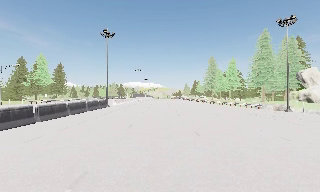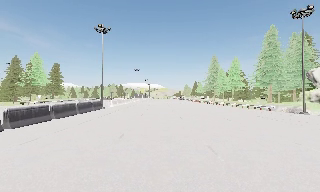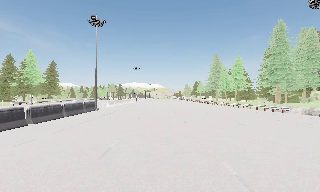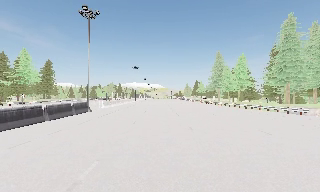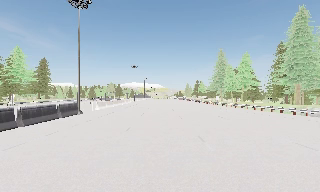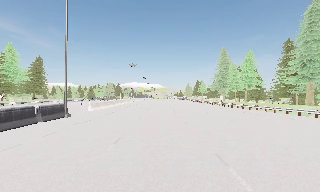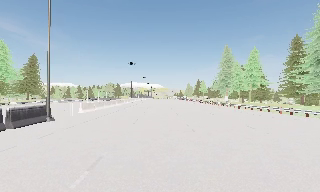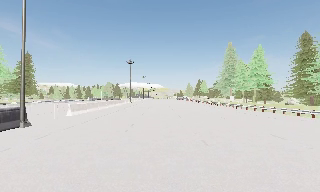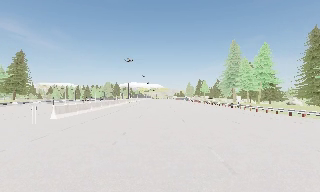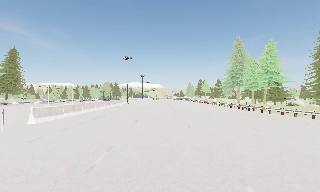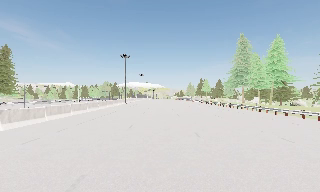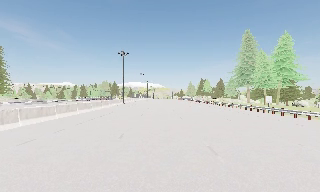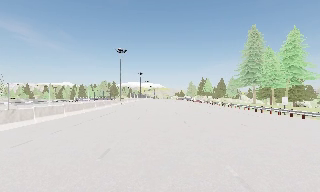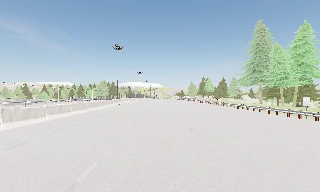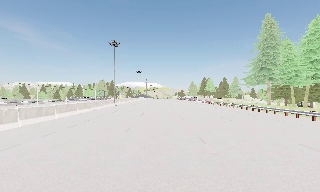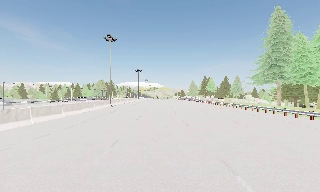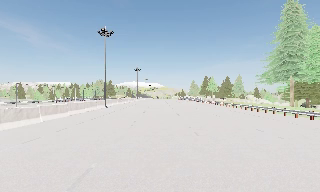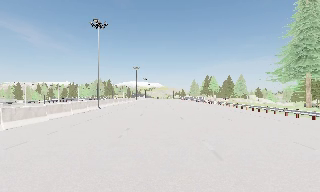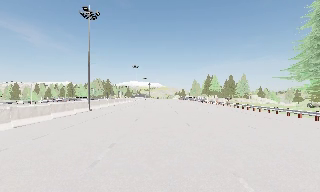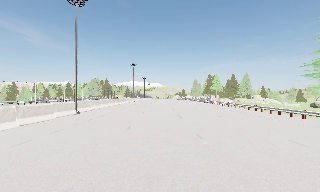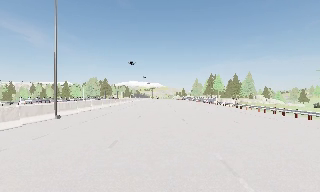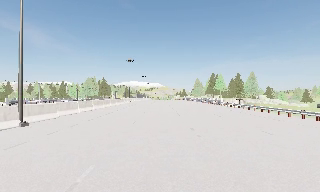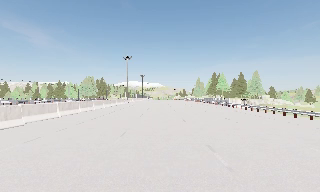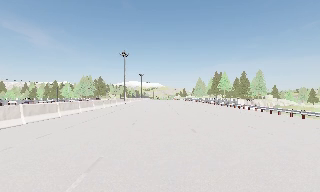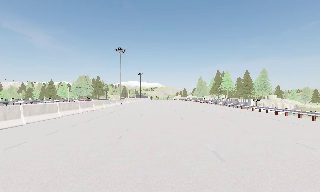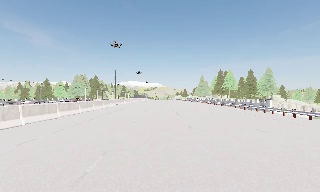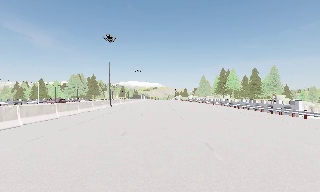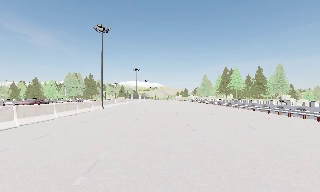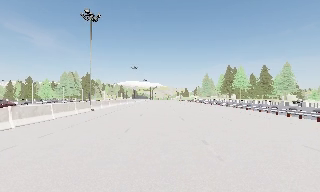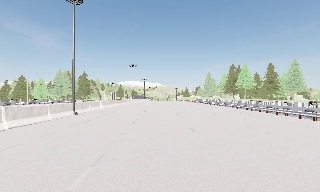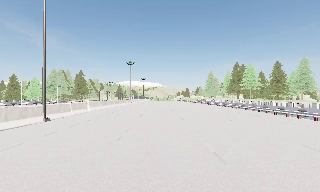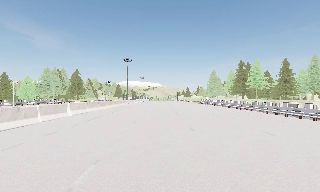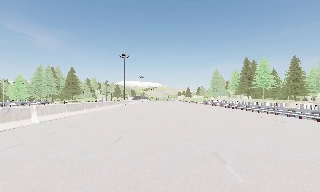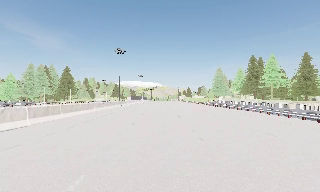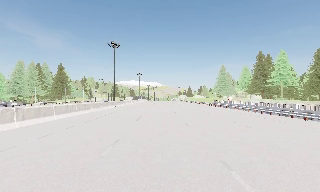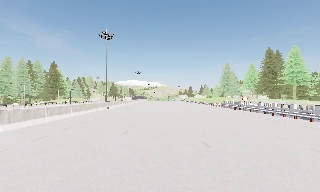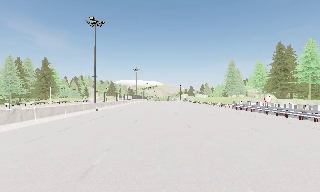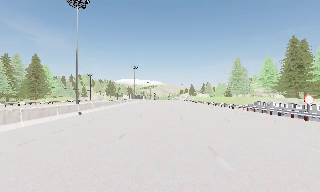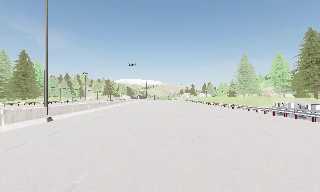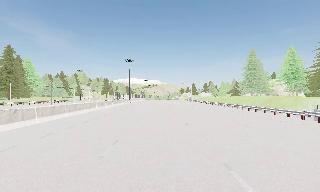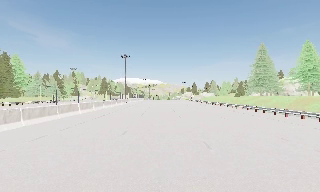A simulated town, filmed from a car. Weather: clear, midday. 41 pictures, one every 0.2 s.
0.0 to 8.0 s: The camera travels forward, about 125 m, so what stands in front looms larger. It gains speed.
The film runs forward here.
